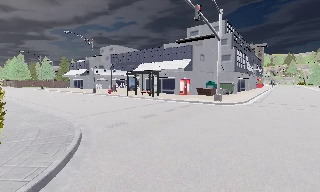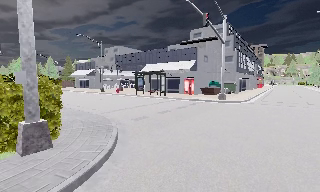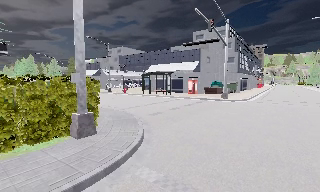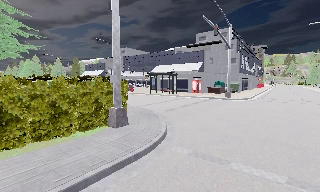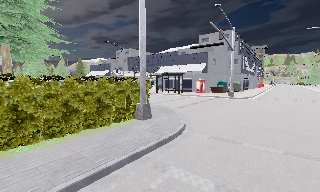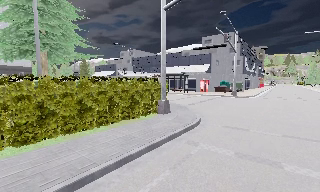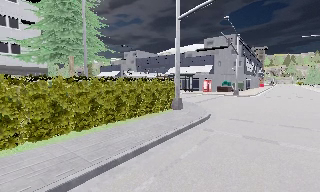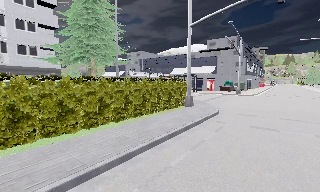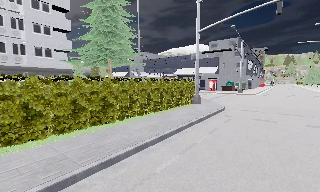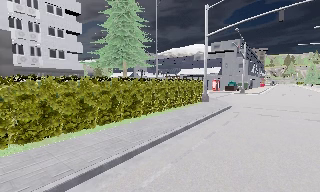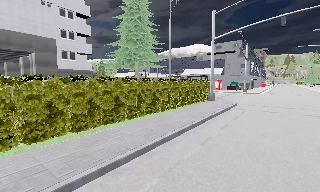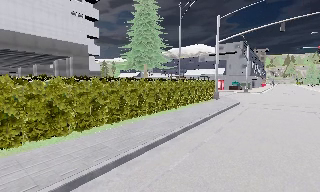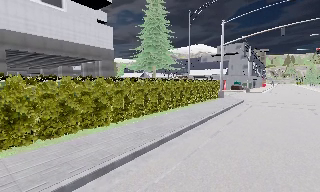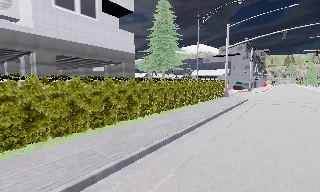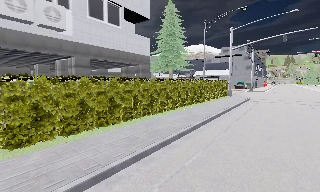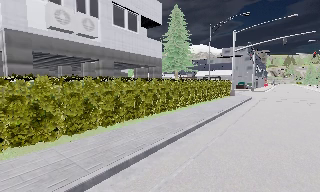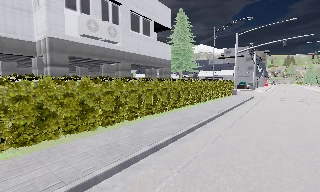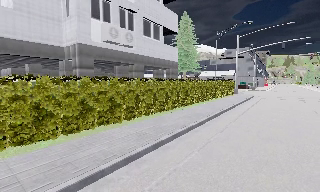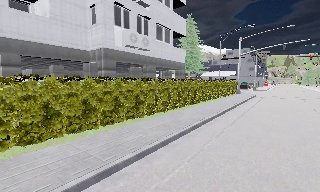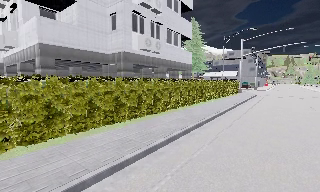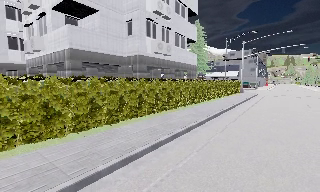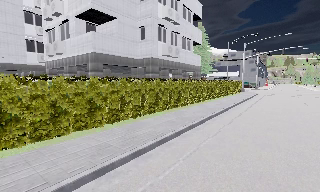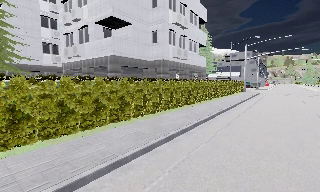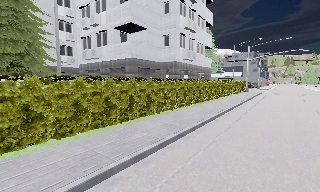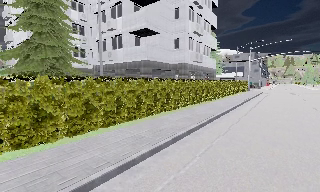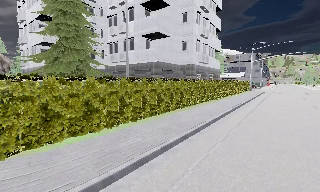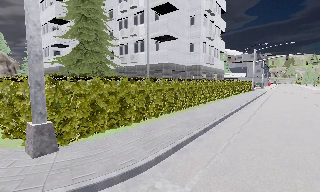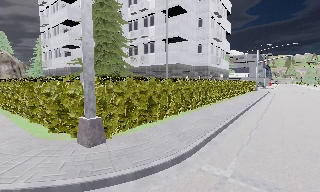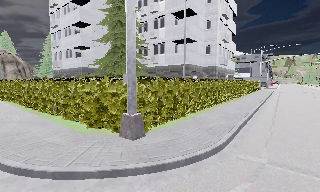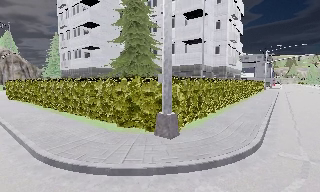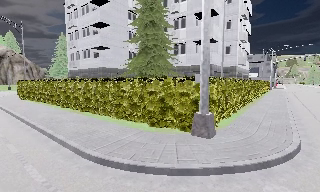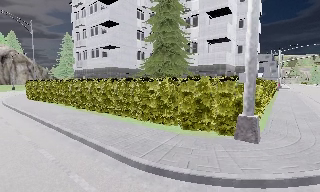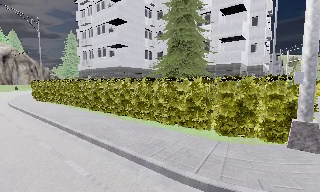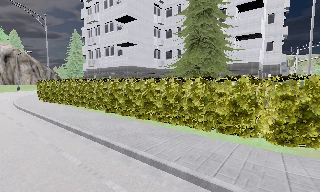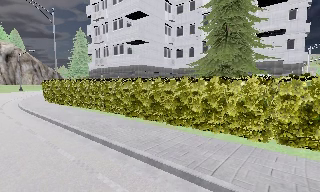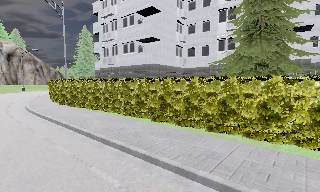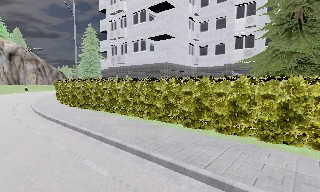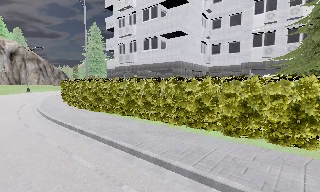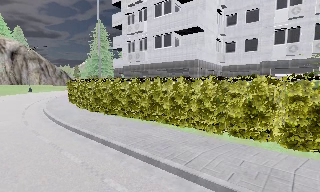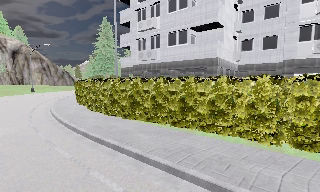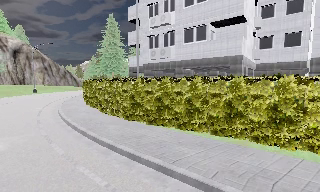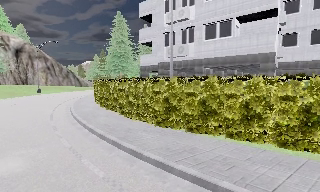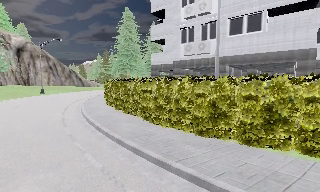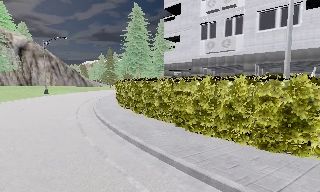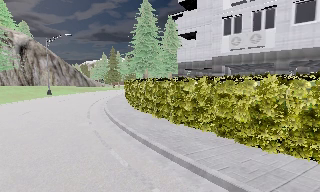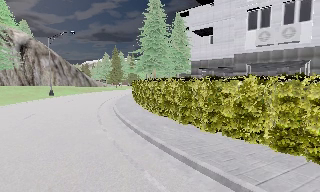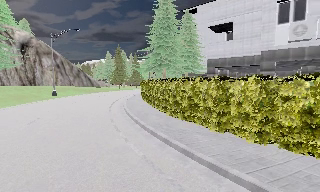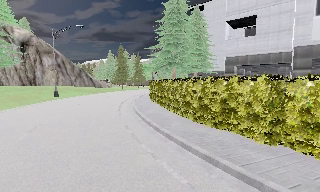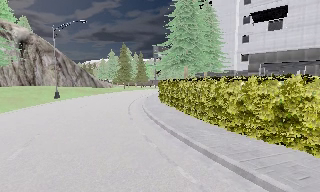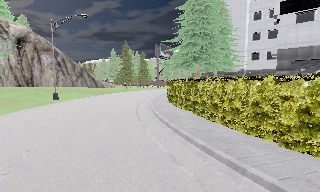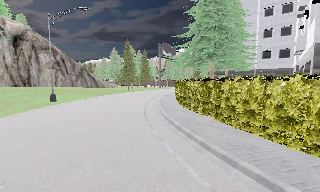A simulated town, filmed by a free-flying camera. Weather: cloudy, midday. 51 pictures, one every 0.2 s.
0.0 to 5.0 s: The camera travels backward and to its left, about 35 m, so what stands in front gets smaller.
5.0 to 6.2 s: The camera travels to its left, about 7 m, so close, fixed things drift to the right.
6.2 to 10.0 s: The camera travels to its left and forward, about 30 m, so close, fixed things drift to the right.
The film runs forward here.
